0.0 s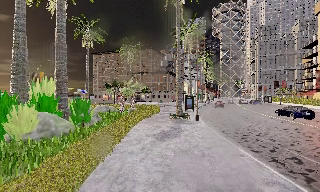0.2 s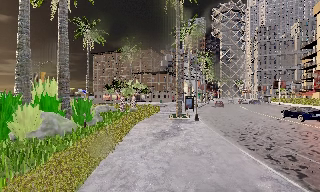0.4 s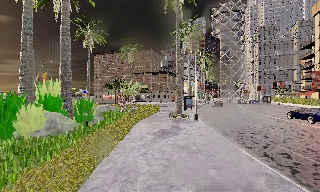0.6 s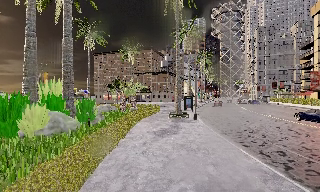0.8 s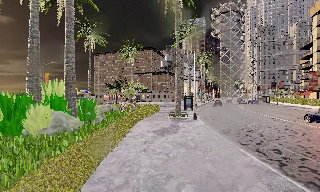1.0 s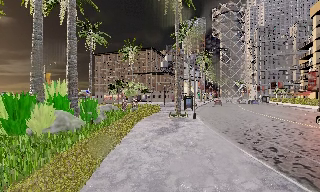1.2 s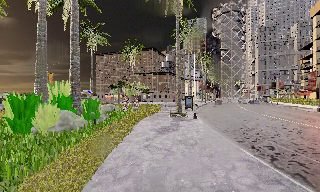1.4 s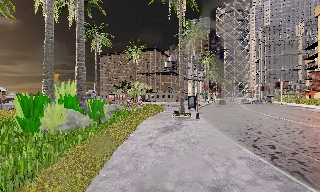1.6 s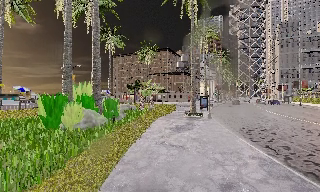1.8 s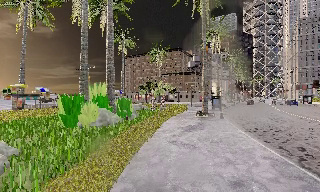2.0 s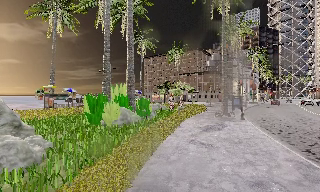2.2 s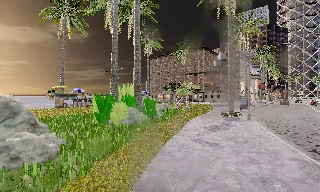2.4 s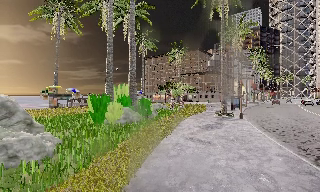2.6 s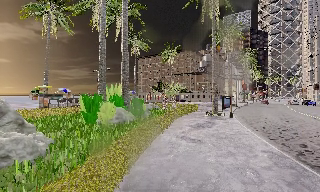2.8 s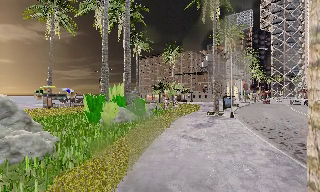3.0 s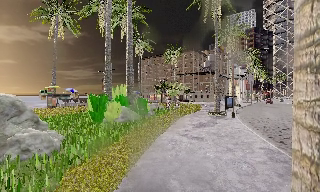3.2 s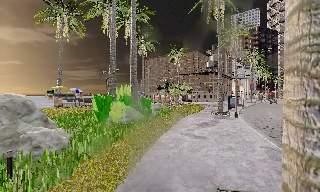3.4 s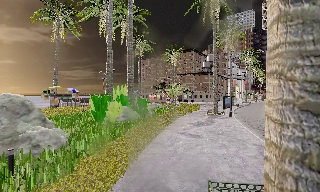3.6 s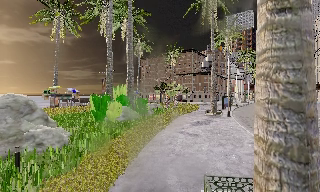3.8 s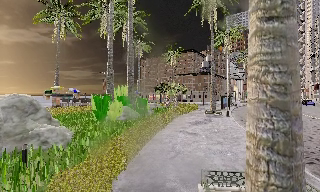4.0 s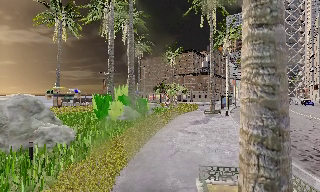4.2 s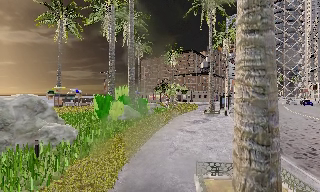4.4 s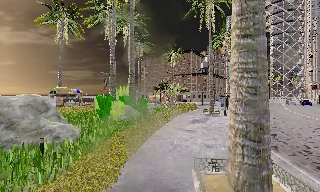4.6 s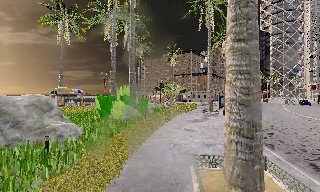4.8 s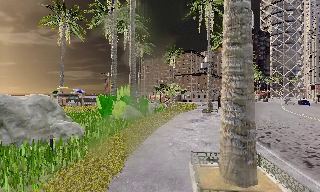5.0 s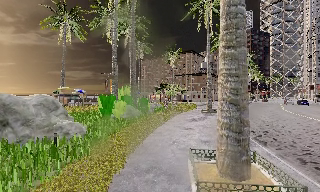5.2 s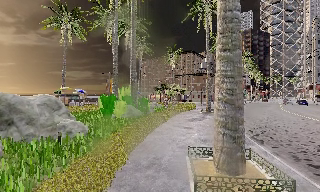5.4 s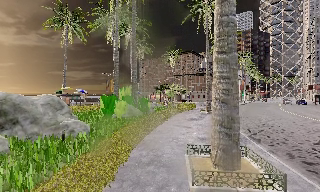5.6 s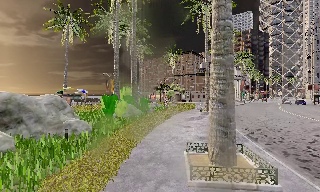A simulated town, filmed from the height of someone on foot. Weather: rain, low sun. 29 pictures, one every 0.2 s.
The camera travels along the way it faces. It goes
backward.
0.0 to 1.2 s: The camera travels backward, about 1.5 m, so what stands in front gets smaller.
1.2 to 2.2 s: The camera swings to its left by about 20 degrees, and the scene slides to the right. It travels backward, about 1.5 m, so what stands in front gets smaller.
2.2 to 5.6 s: The camera travels backward, about 4.5 m, so what stands in front gets smaller.
The film runs backward here.
